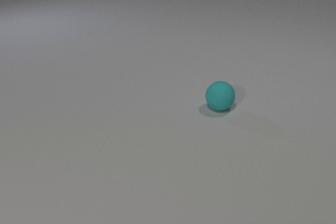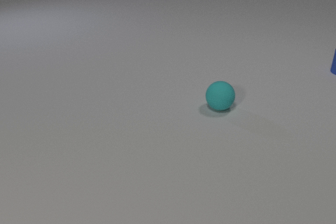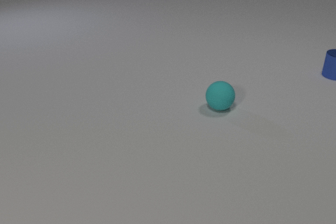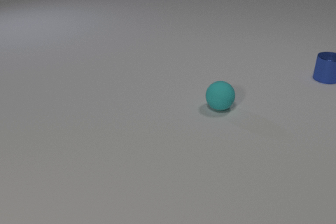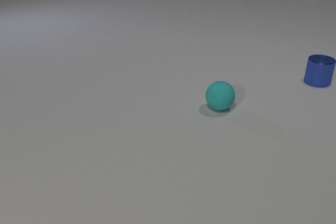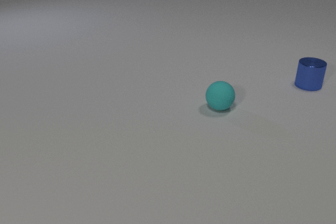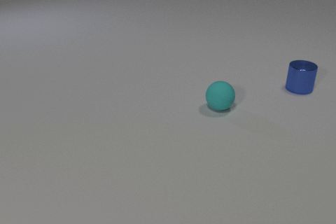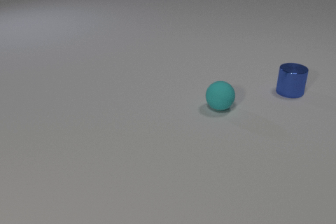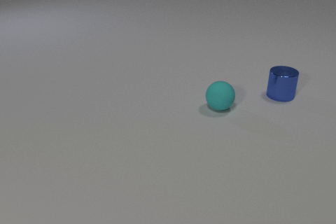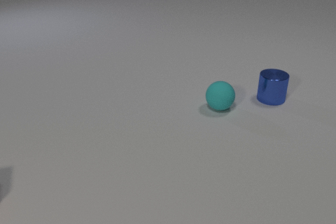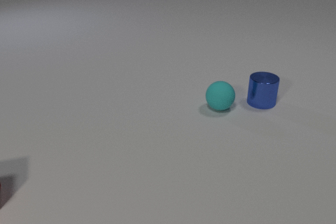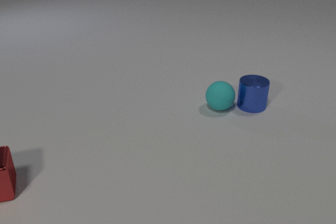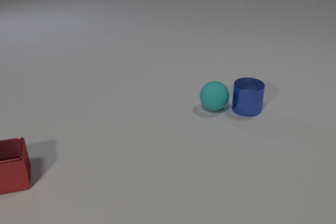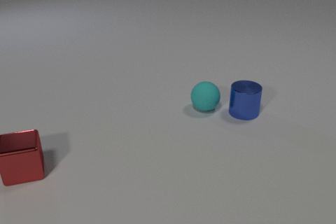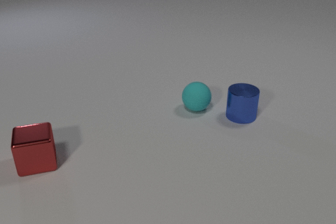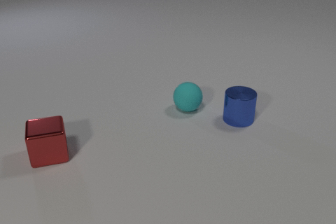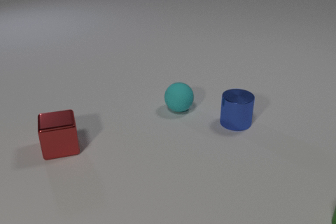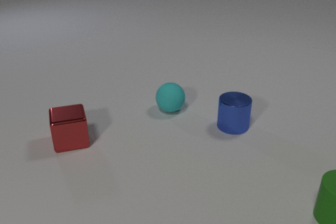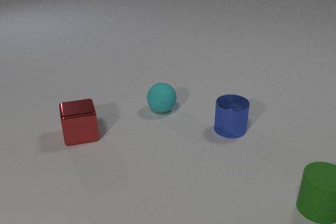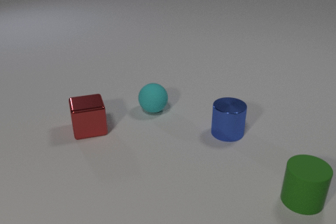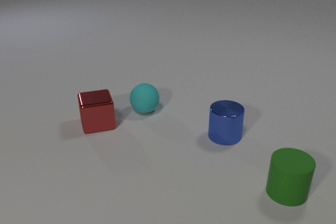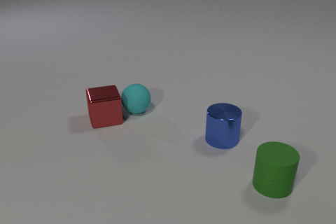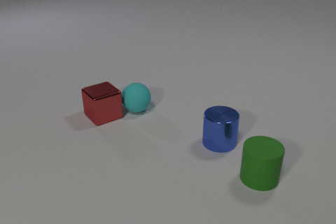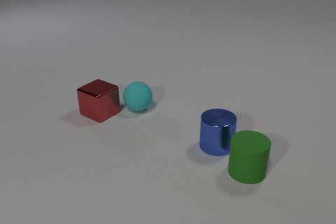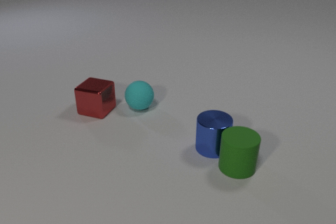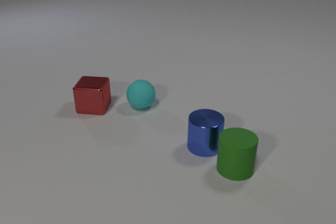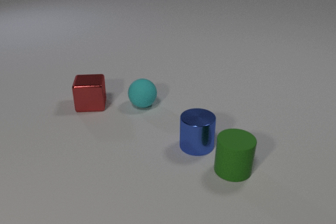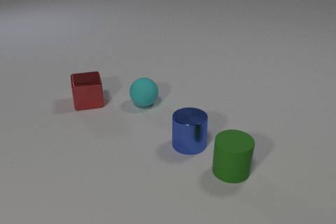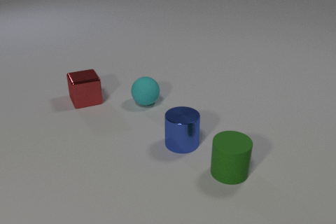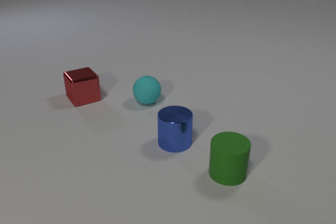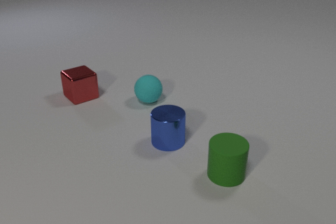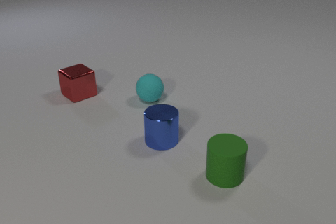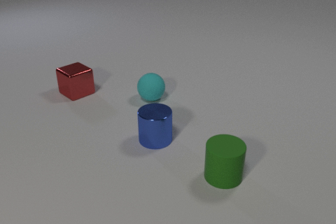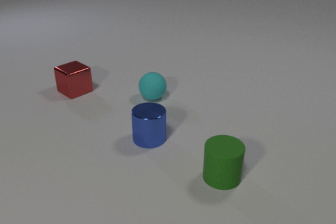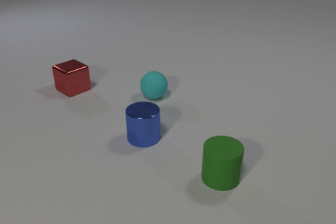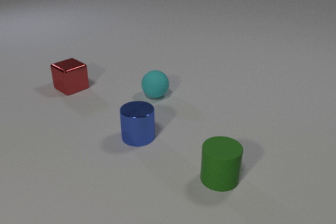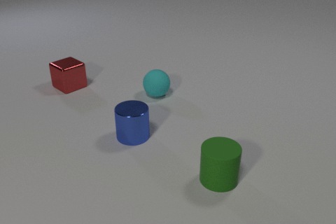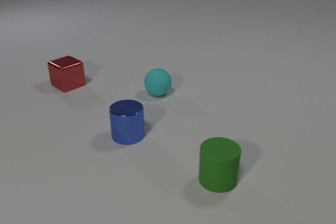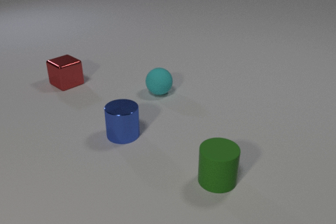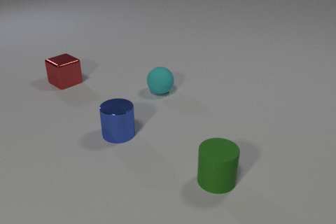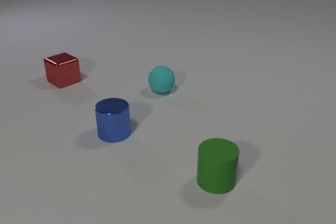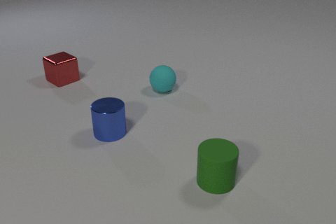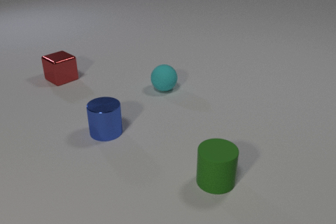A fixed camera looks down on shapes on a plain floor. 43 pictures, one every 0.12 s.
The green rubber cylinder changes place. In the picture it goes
to the left.
The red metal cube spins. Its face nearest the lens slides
to the right.
0.00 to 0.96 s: The blue metal cylinder comes in at the right edge, slides toward the camera and to the left.
0.96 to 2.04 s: The blue metal cylinder slides toward the camera and to the left. The cyan rubber sphere rolls to the left. The green rubber cylinder comes in at the right edge, slides to the left. The red metal cube comes in at the left edge, slides to the right and away from the camera. The blue metal cylinder and the cyan rubber sphere collide.
2.04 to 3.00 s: The blue metal cylinder slides toward the camera and to the left. The cyan rubber sphere rolls to the left. The green rubber cylinder slides to the left and away from the camera. The red metal cube slides away from the camera, spins so that its near face slides to the right, counterclockwise seen from above. The cyan rubber sphere and the red metal cube collide. The blue metal cylinder and the green rubber cylinder collide.
3.00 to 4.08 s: The blue metal cylinder slides to the left. The cyan rubber sphere rolls away from the camera and to the right. The green rubber cylinder slides toward the camera and to the left. The red metal cube slides away from the camera and to the left, spins so that its near face slides to the right, counterclockwise seen from above.
4.08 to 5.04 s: The blue metal cylinder slides to the left. The cyan rubber sphere rolls away from the camera and to the right. The red metal cube slides away from the camera.
How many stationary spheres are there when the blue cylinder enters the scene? 1.
What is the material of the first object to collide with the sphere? metal.
How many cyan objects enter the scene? 0.
